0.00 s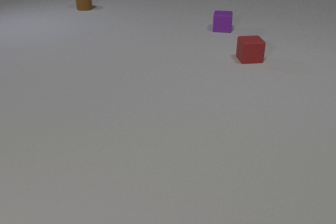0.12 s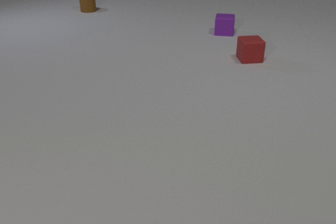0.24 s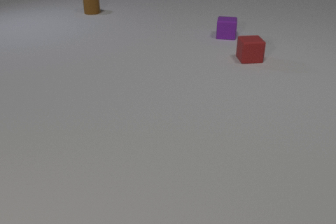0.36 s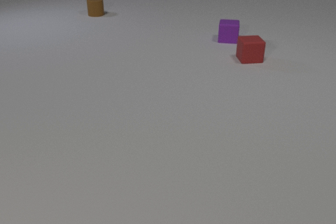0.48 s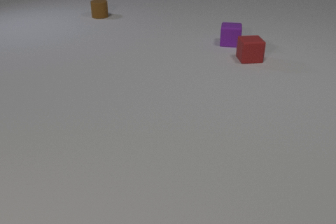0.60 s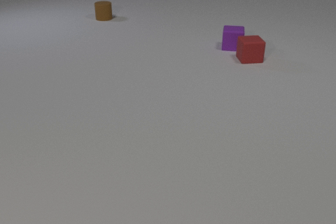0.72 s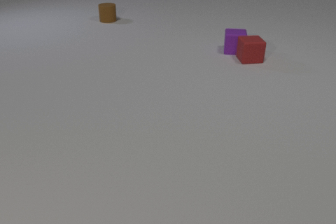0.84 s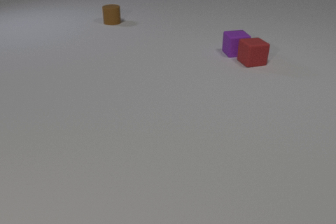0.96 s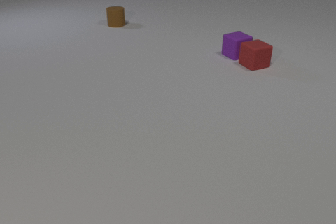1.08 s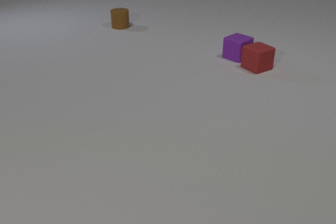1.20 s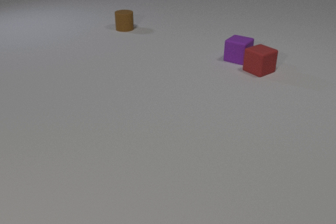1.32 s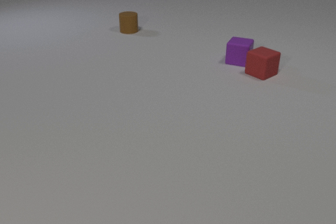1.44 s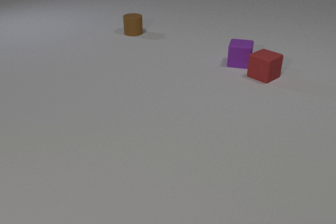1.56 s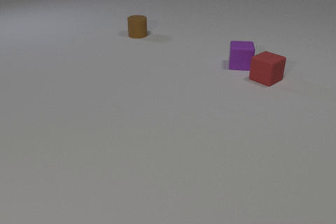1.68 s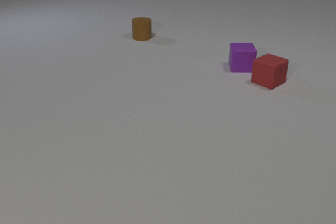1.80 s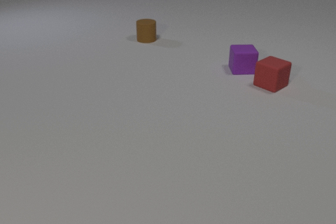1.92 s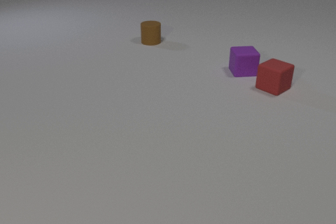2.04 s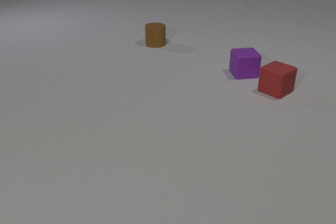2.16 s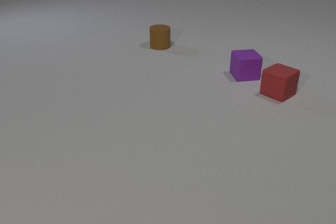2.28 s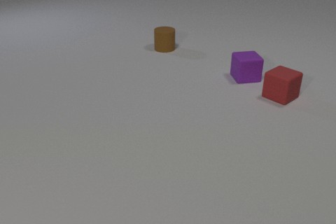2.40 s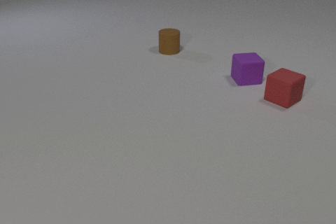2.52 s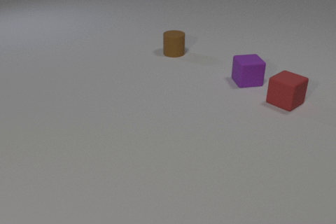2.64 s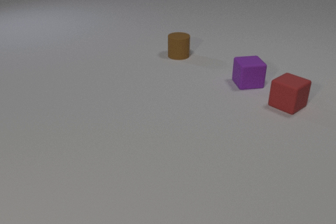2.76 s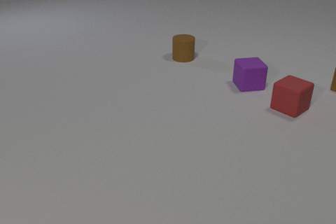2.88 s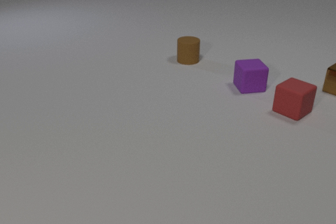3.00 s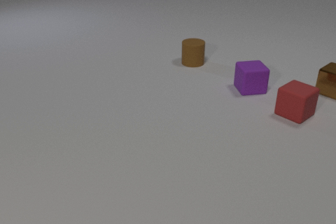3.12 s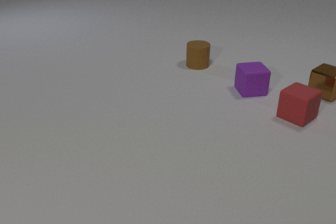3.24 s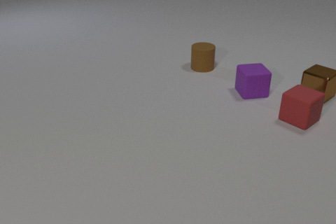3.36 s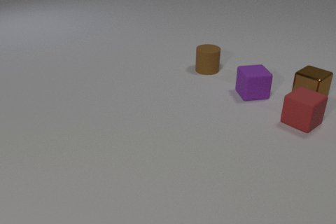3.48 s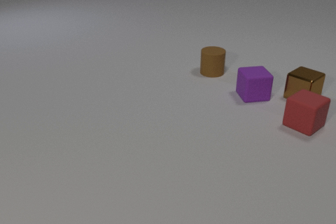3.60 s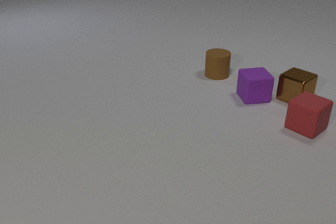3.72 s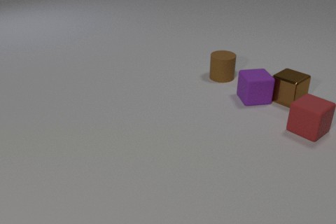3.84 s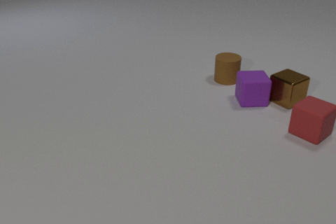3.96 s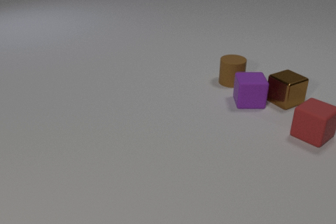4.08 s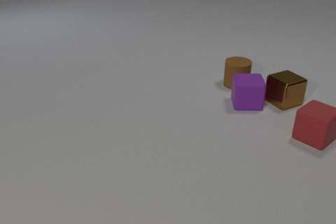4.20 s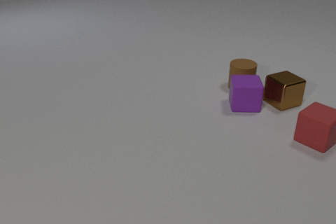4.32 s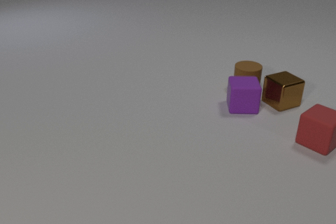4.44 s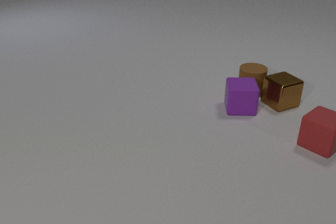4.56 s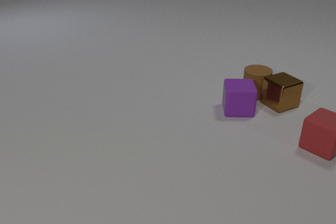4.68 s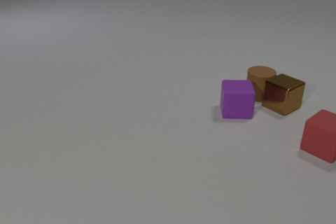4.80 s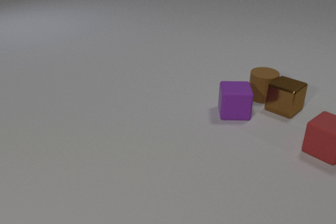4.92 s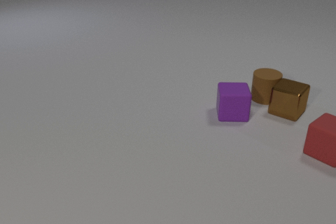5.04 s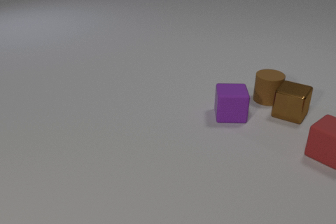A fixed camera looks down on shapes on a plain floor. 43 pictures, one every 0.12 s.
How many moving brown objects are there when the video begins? 1.
What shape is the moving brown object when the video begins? cylinder.
What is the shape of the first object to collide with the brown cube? cube.
0.00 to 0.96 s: The purple rubber cube slides toward the camera, spins counterclockwise seen from above by about 45 degrees, its near face sliding to the right. The red rubber cube slides toward the camera, spins counterclockwise seen from above by about 15 degrees, its near face sliding to the right. The brown rubber cylinder slides toward the camera and to the right. The purple rubber cube and the red rubber cube collide.
0.96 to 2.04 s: The purple rubber cube slides toward the camera, spins so that its near face slides to the right, counterclockwise seen from above. The red rubber cube slides toward the camera. The brown rubber cylinder slides toward the camera and to the right.
2.04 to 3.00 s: The purple rubber cube slides toward the camera. The red rubber cube slides toward the camera and to the right. The brown metal cube comes in at the right edge, slides to the left and toward the camera. The brown rubber cylinder slides toward the camera and to the right.
3.00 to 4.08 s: The purple rubber cube slides toward the camera. The red rubber cube slides toward the camera and to the right. The brown metal cube slides to the left and toward the camera. The brown rubber cylinder slides toward the camera and to the right. The purple rubber cube and the brown metal cube collide.
4.08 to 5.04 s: The purple rubber cube slides toward the camera and to the left. The red rubber cube slides toward the camera and to the right. The brown metal cube slides toward the camera, spins so that its near face slides to the right, counterclockwise seen from above. The brown rubber cylinder slides to the right and toward the camera. The brown metal cube and the brown rubber cylinder collide.
